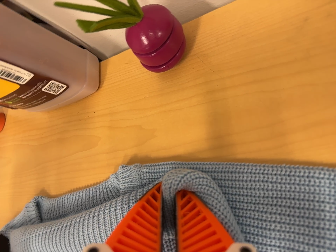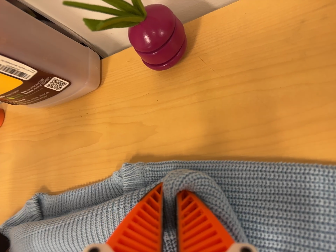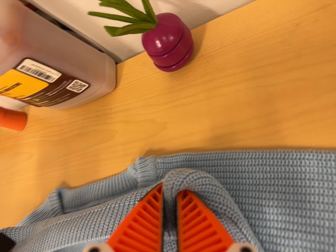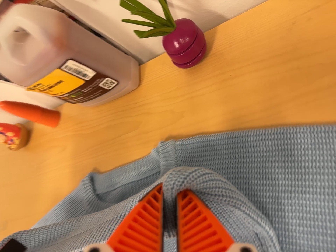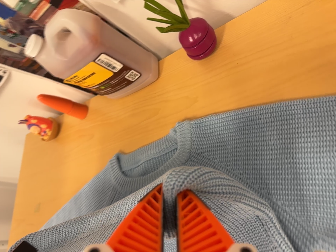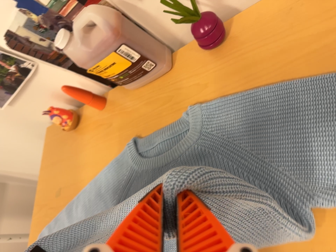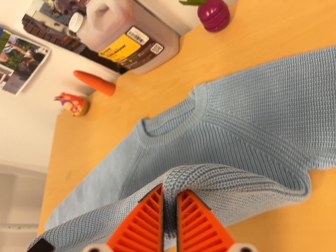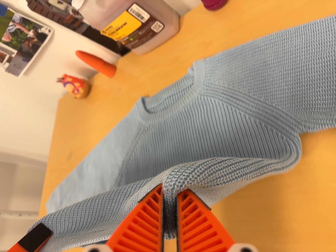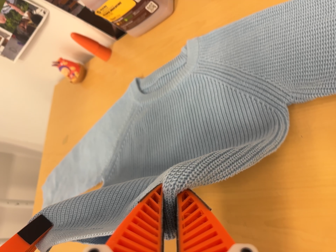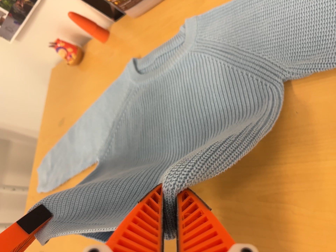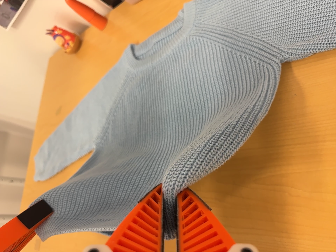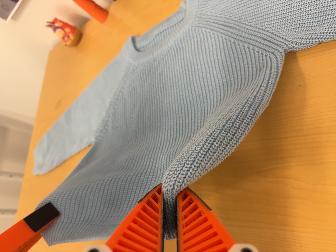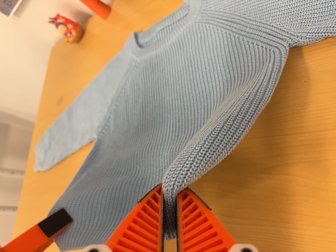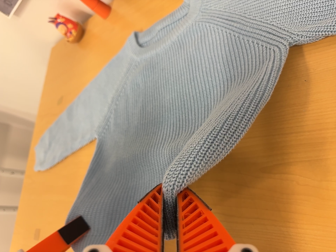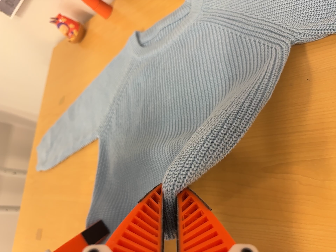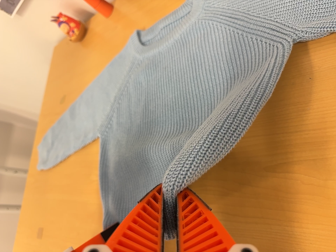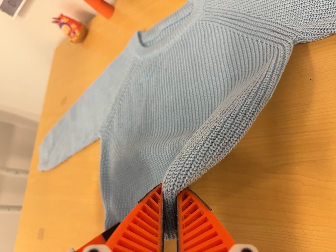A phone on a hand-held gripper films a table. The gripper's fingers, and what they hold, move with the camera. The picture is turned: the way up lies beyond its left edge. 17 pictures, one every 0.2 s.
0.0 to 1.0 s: The camera pans to its left by about 10 degrees. It travels backward and toward the bottom of its view, about 22 cm, so what stands in front gets smaller.
1.0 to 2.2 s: The camera travels toward the bottom of its view, about 16 cm, so close, fixed things drift upward.
2.2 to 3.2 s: The camera keeps its place and its aim.
The film runs backward here.
